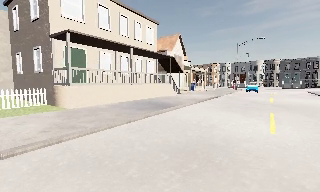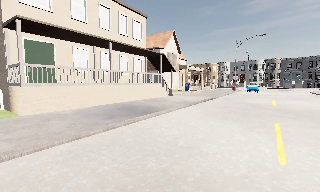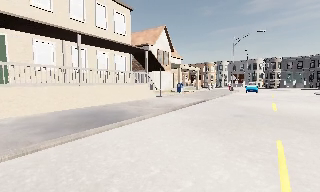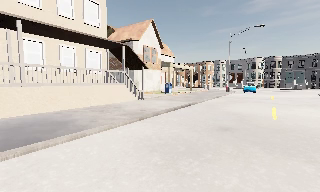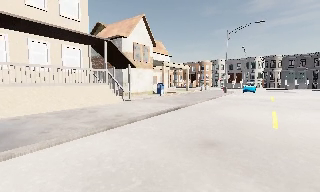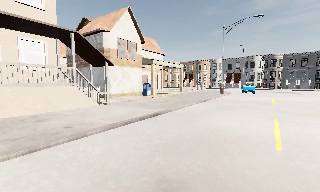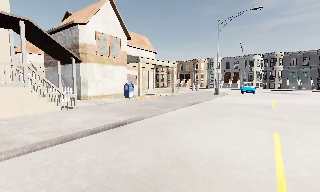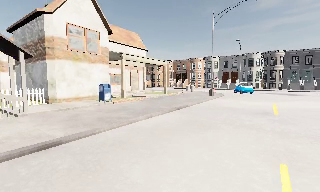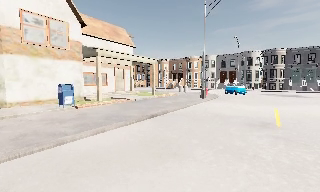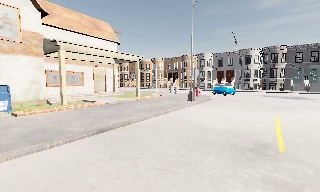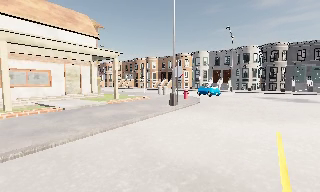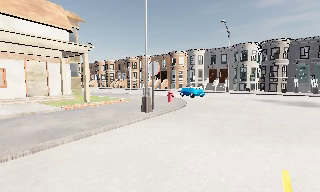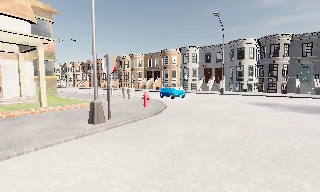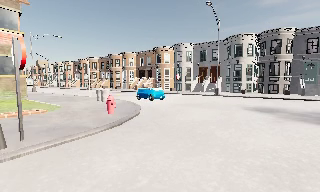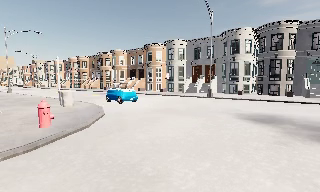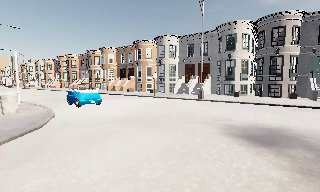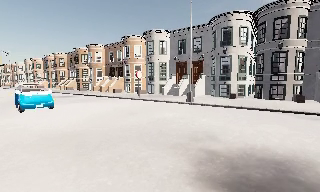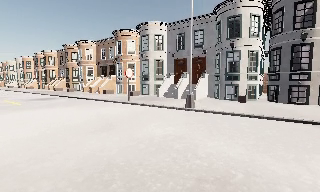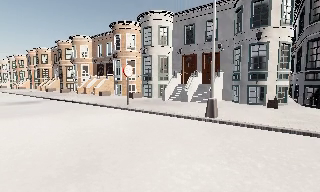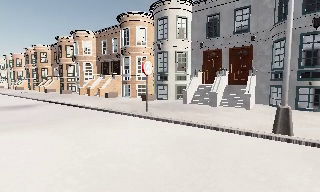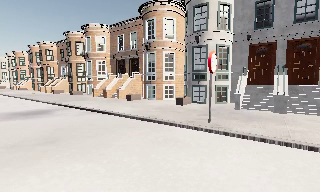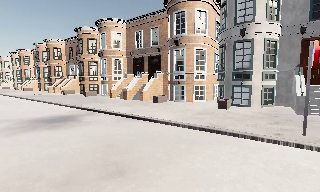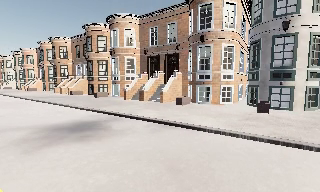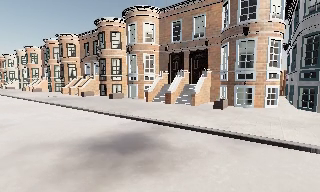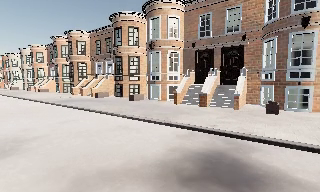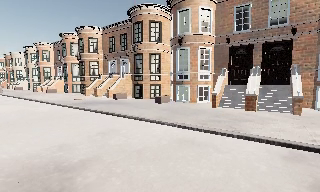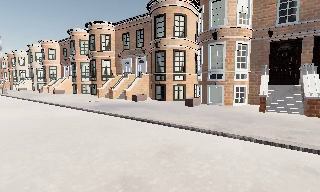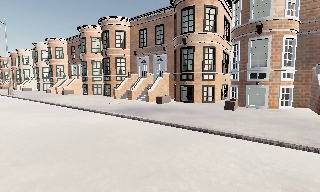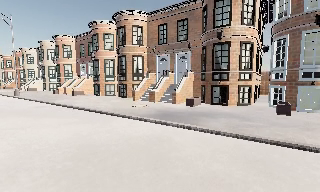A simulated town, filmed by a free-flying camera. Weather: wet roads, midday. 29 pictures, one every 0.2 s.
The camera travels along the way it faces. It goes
forward.
0.0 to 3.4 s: The camera travels forward and to its right, about 35 m, so what stands in front looms larger.
3.4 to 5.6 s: The camera travels to its left and forward, about 25 m, so close, fixed things drift to the right.
The film runs backward here.
